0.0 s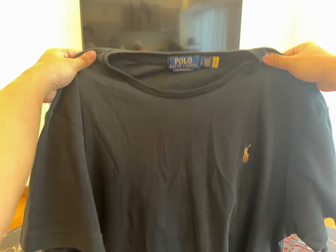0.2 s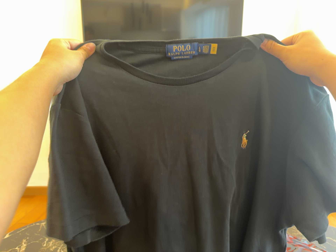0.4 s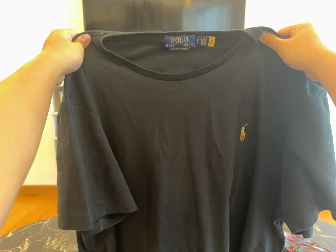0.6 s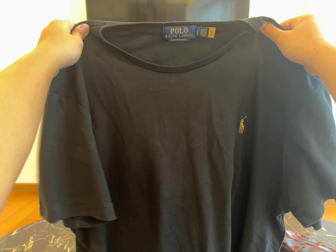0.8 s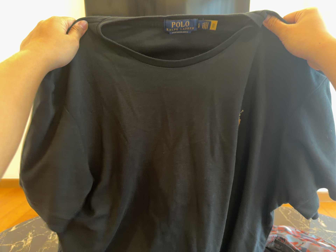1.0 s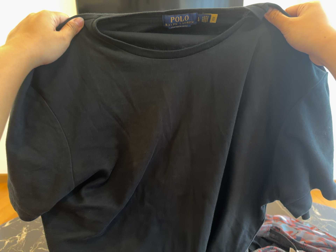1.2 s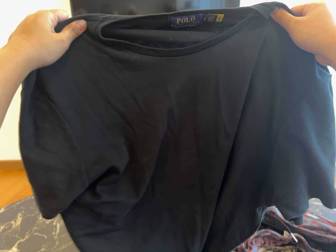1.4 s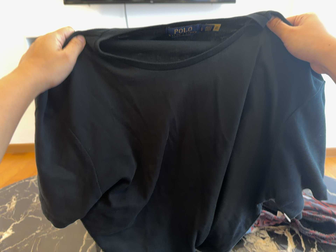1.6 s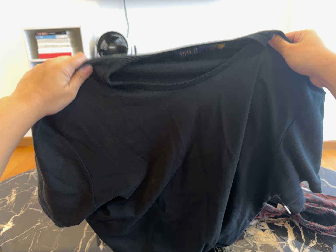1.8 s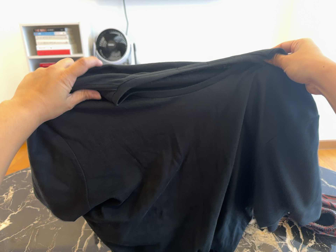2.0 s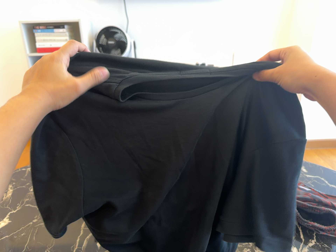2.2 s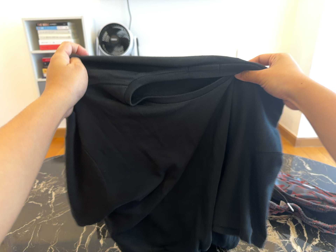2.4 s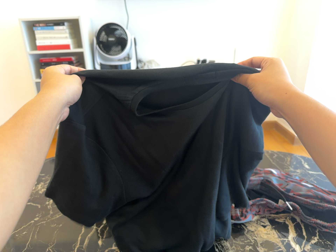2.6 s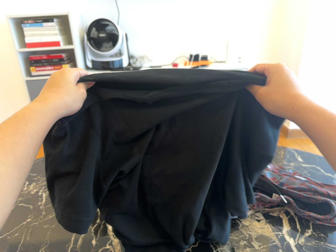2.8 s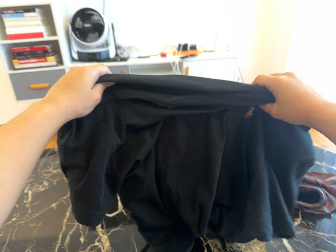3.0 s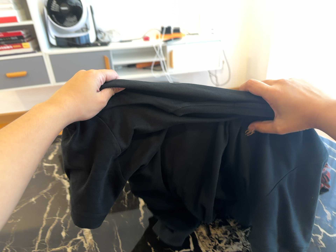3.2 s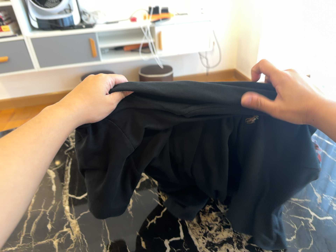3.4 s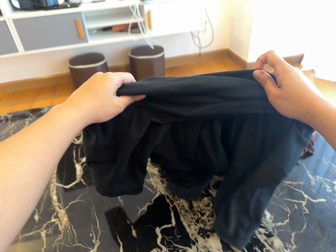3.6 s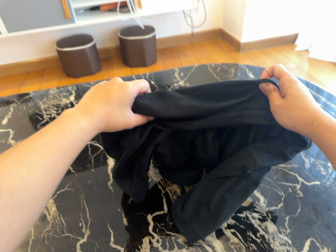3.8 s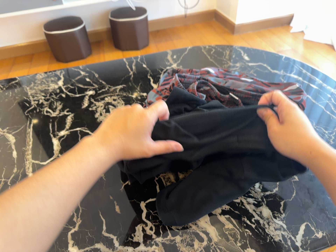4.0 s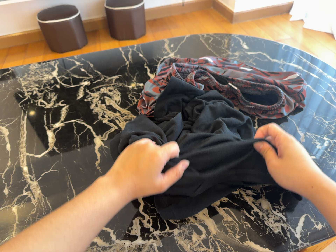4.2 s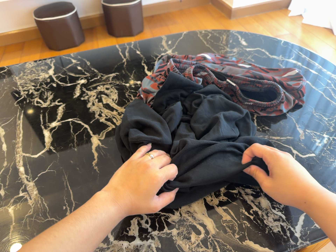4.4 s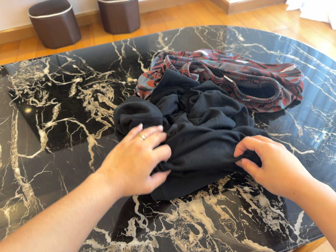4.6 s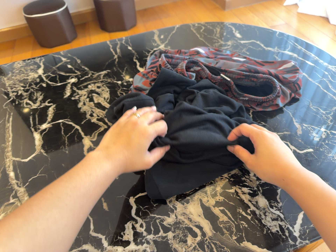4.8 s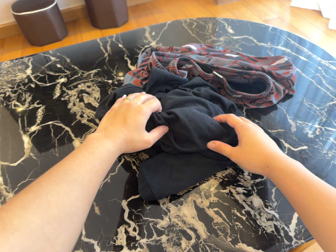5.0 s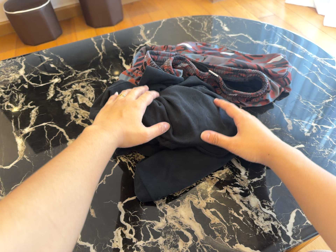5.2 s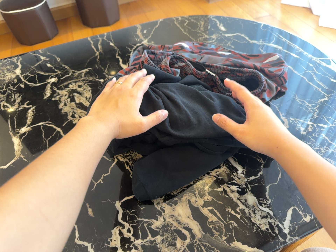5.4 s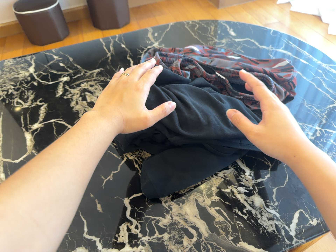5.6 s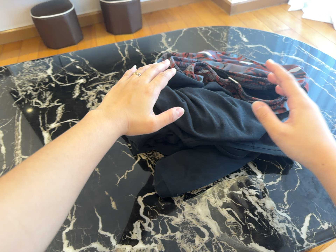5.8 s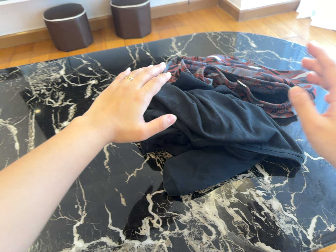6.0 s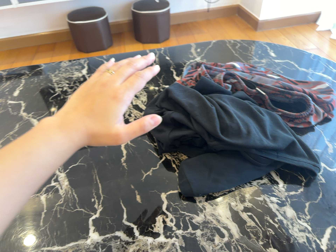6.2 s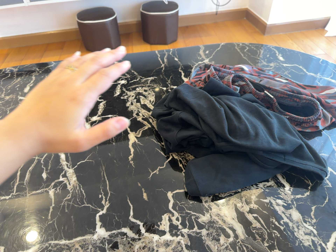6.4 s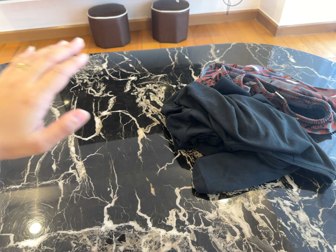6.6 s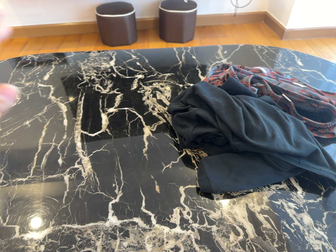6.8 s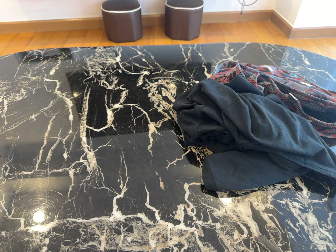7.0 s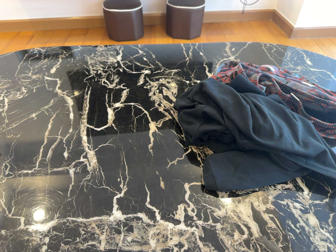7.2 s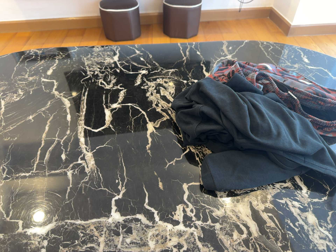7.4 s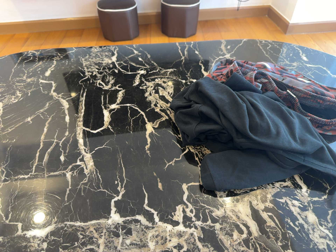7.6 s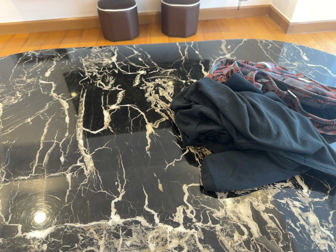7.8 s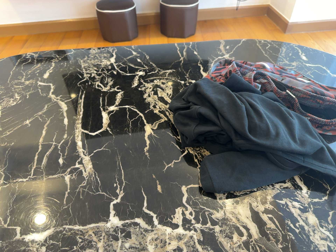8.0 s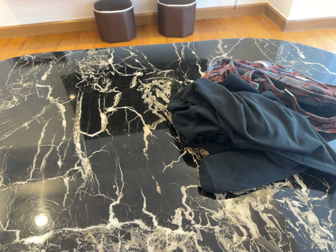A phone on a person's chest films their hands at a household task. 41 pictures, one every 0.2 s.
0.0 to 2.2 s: The camera travels forward, about 7 cm, so what stands in front looms larger. Its aim tips toward the bottom of its view by about 15 degrees, and the scene shifts upward.
2.2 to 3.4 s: The camera travels forward and to its right, about 12 cm, so what stands in front looms larger. Its aim tips toward the bottom of its view by about 15 degrees, and the scene shifts upward.
3.4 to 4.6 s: The camera travels forward, about 8 cm, so what stands in front looms larger. Its aim tips toward the bottom of its view by about 10 degrees, and the scene shifts upward.
4.6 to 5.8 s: The camera shifts only a little, or ends up much as it began.
5.8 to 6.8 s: The camera rolls about its line of sight by about 10 degrees, and the scene rotates clockwise.
6.8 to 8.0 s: The camera shifts only a little, or ends up much as it began.
The film runs backward here.
